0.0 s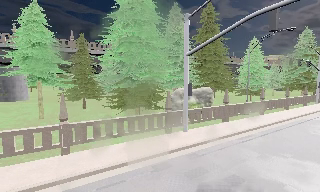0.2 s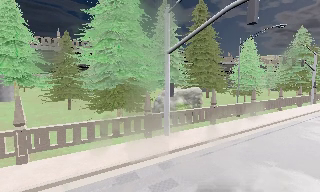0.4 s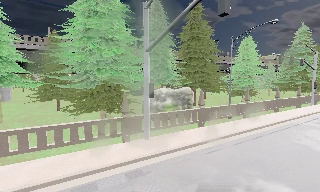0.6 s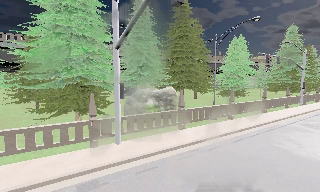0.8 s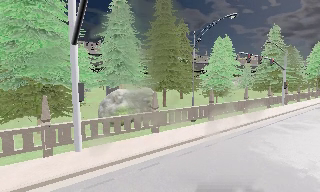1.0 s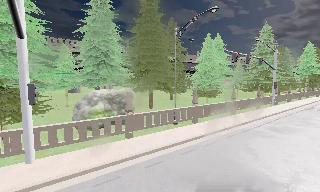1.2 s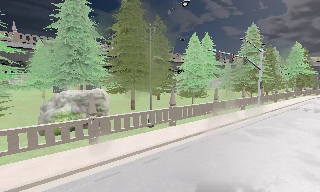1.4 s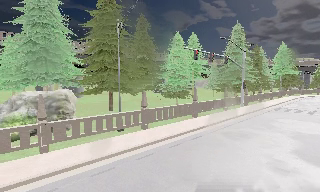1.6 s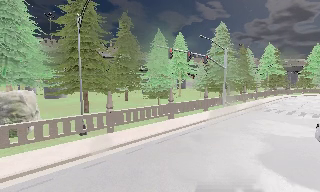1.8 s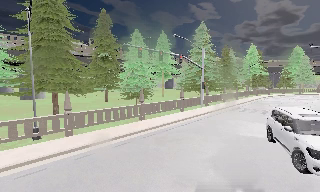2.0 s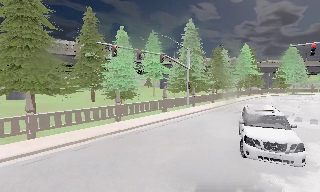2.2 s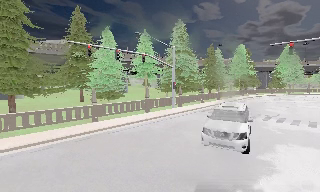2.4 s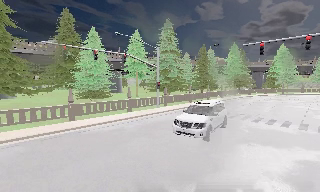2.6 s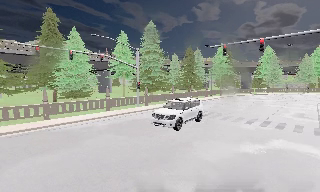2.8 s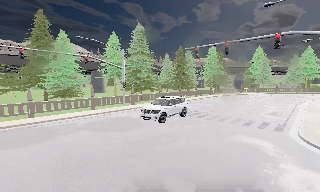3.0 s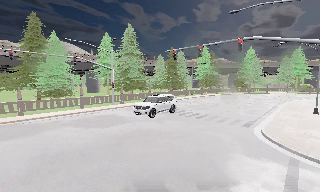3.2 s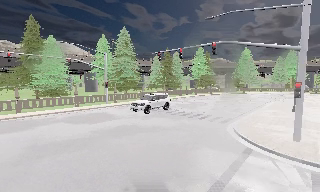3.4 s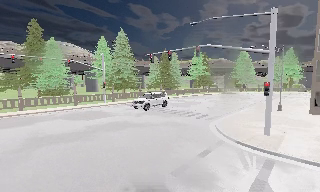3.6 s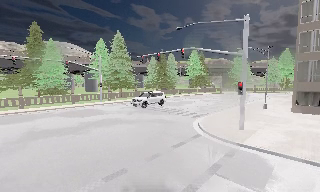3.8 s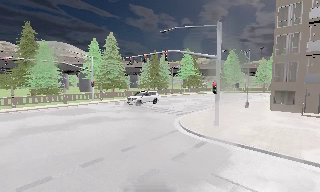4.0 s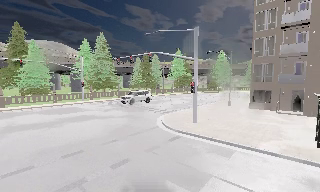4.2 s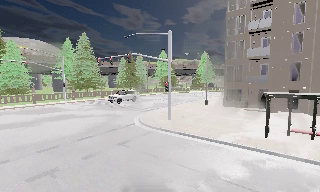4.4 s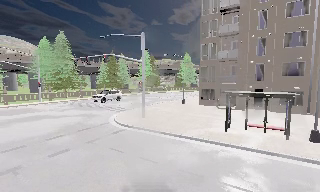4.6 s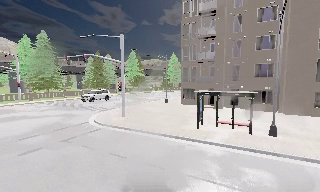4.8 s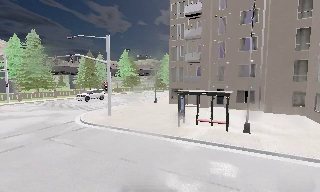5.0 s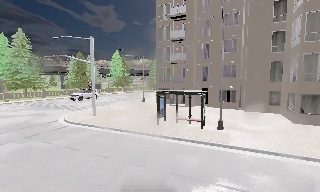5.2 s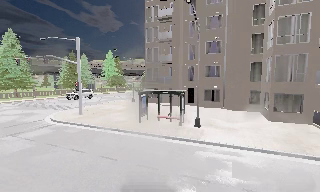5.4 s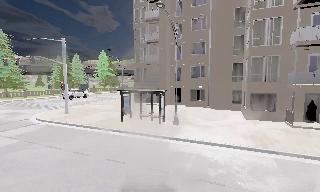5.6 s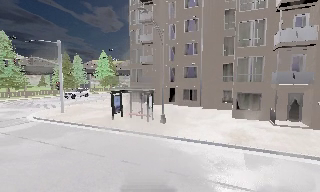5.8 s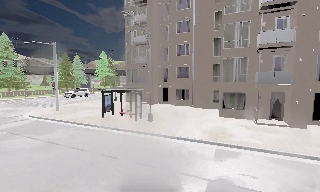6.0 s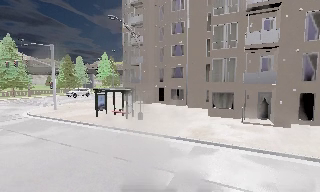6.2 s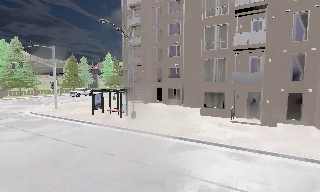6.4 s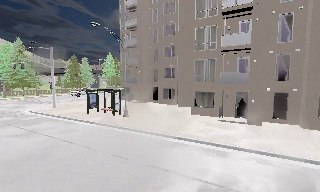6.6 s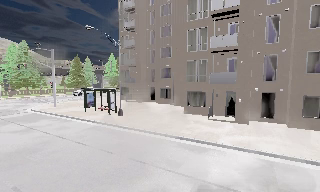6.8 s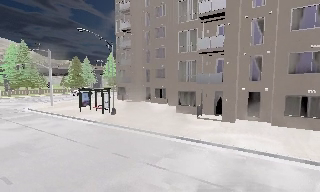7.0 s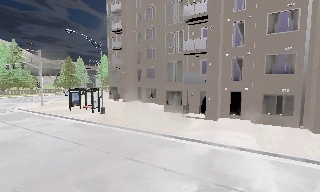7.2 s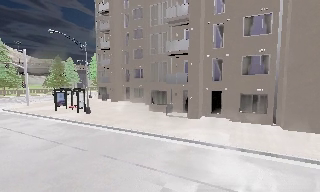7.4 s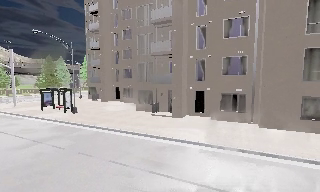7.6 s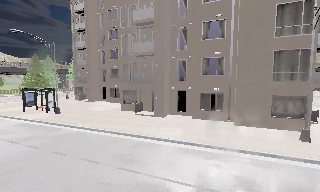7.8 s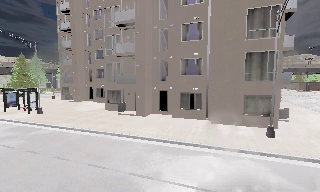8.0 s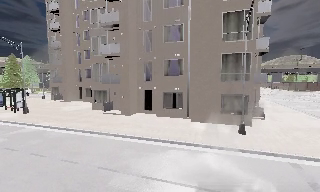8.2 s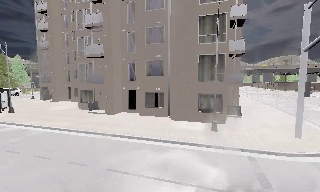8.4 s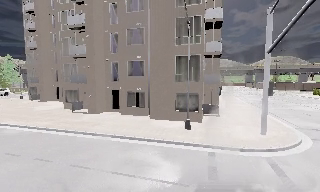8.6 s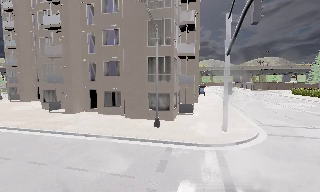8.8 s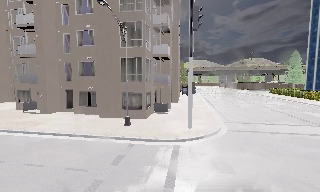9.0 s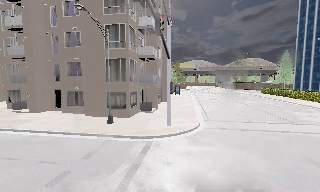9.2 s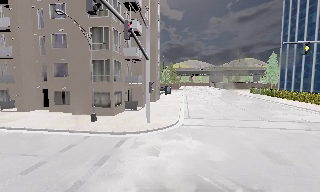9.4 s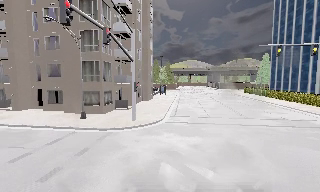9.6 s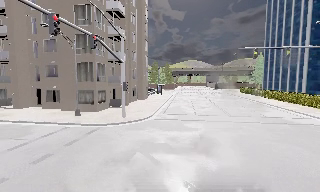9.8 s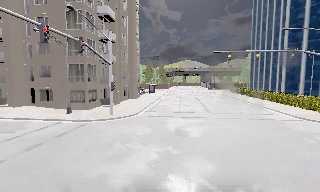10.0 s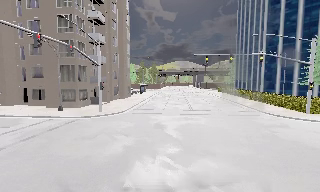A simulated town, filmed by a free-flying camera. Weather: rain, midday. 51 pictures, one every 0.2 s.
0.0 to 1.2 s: The camera travels to its right and forward, about 9 m, so close, fixed things drift to the left.
1.2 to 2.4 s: The camera travels to its right, about 12 m, so close, fixed things drift to the left.
2.4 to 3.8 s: The camera travels to its right and backward, about 13 m, so close, fixed things drift to the left.
3.8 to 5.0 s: The camera swings to its right by about 20 degrees, and the scene slides to the left. It travels to its right and backward, about 8 m, so close, fixed things drift to the left.
5.0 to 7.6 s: The camera travels to its right and backward, about 16 m, so close, fixed things drift to the left.
7.6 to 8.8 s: The scene slides to the left, as the camera pans about 10 degrees to its right. It travels to its right, about 9 m, so close, fixed things drift to the left.
8.8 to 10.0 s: The camera travels to its right and backward, about 10 m, so close, fixed things drift to the left.
The film runs backward here.
